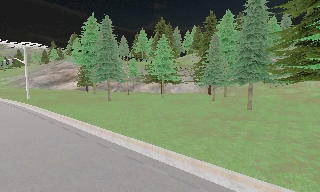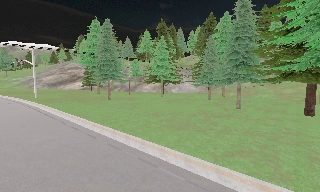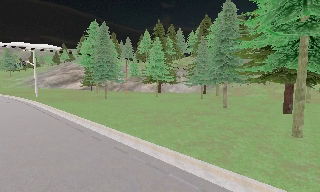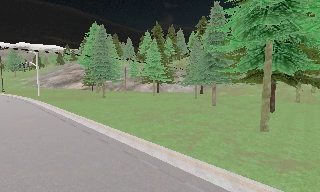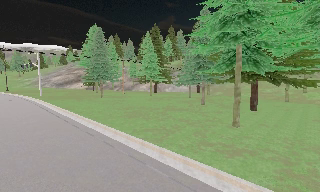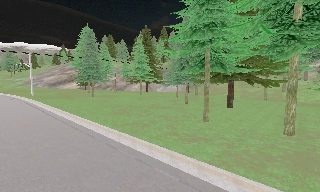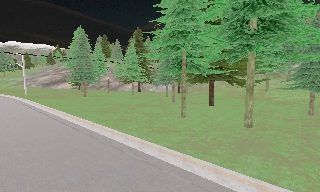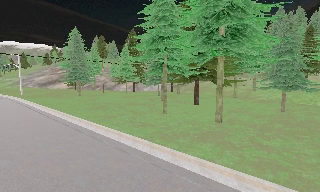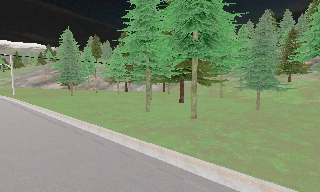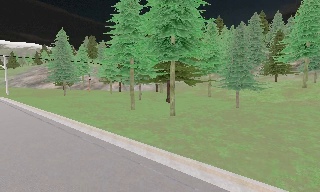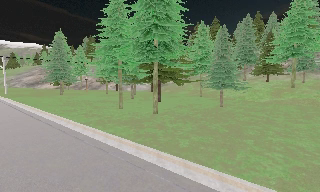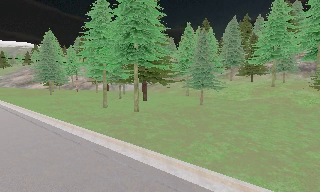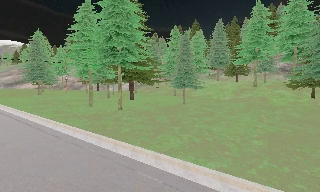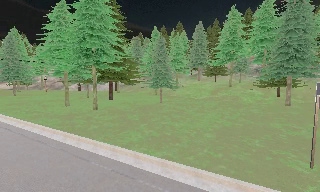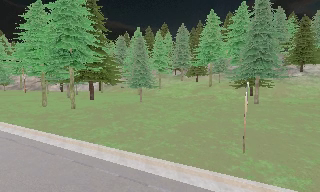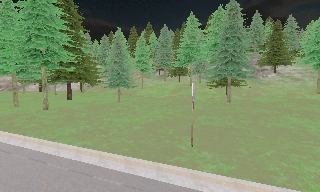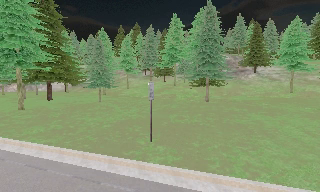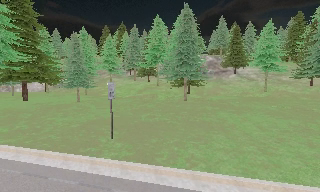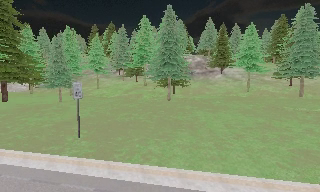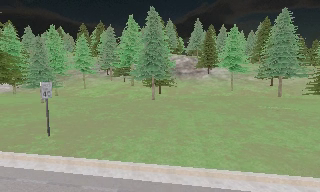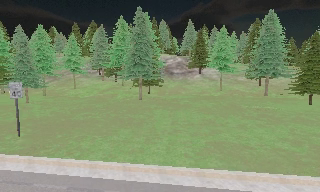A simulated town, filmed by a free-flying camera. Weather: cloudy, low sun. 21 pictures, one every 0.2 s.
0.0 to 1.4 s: The camera travels to its right and backward, about 11 m, so close, fixed things drift to the left.
1.4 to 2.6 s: The camera pans to its right, which is clockwise from overhead, by about 10 degrees. It travels to its right and backward, about 9 m, so close, fixed things drift to the left.
2.6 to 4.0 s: The camera pans to its right, which is clockwise from overhead, by about 20 degrees. It travels to its right, about 9 m, so close, fixed things drift to the left.
The film runs backward here.
